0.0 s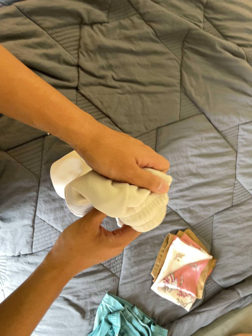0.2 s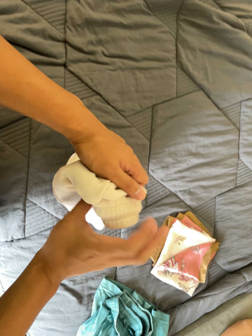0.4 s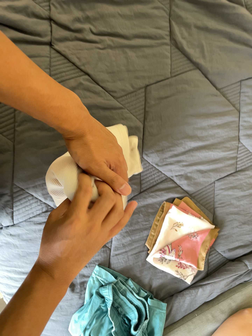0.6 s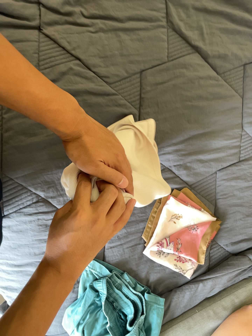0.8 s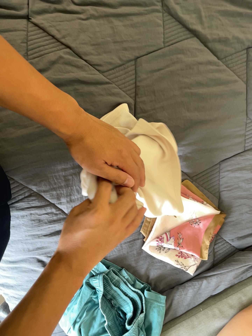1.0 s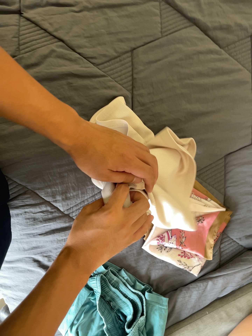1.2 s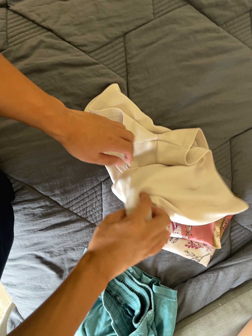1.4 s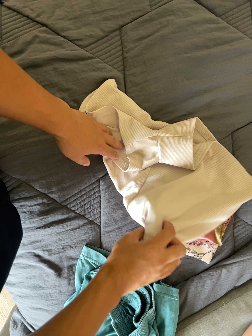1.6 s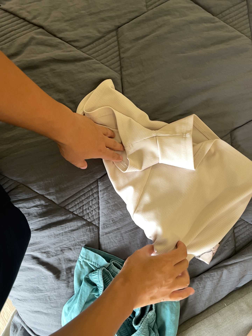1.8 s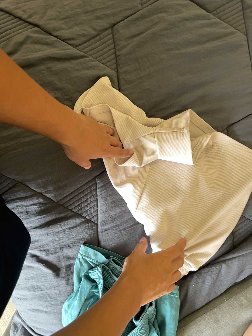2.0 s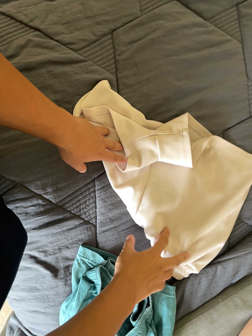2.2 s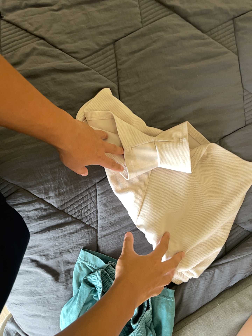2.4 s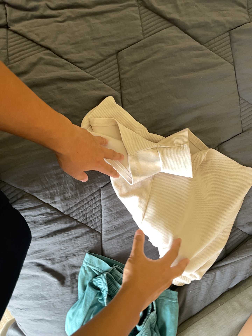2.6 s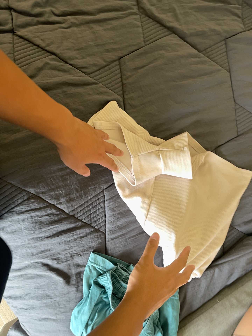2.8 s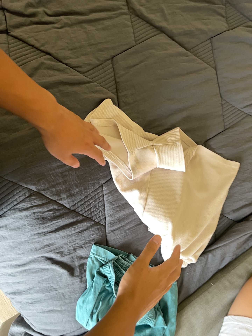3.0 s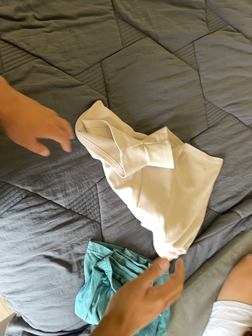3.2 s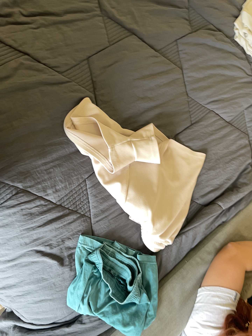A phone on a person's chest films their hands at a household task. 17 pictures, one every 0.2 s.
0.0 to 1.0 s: The camera pans to its left by about 10 degrees. It travels to its right, forward and toward the bottom of its view, about 28 cm.
1.0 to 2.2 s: The camera shifts only a little, or ends up much as it began.
2.2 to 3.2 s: The camera pans to its right by about 15 degrees. It travels to its left and backward, about 18 cm.
The film runs backward here.
